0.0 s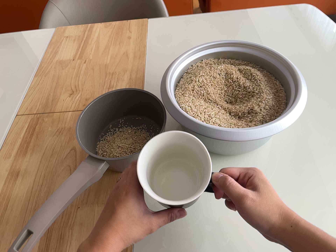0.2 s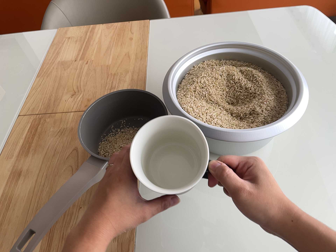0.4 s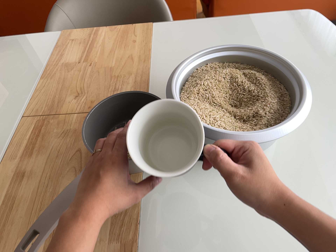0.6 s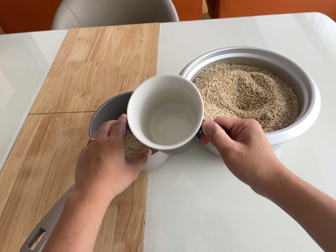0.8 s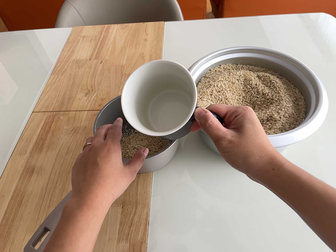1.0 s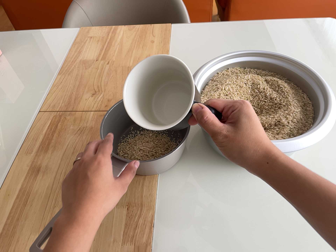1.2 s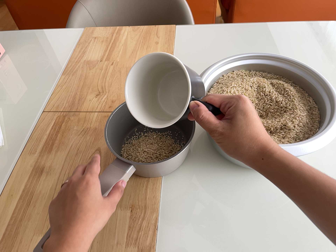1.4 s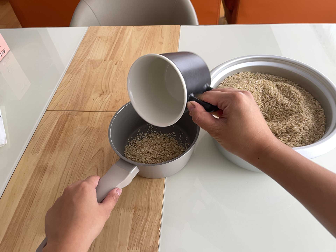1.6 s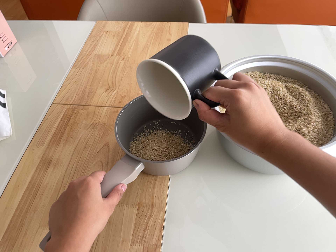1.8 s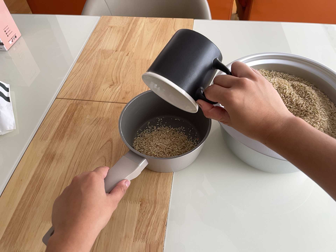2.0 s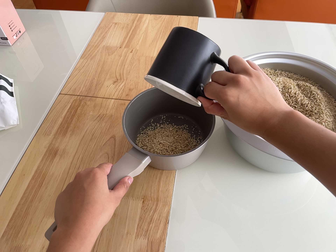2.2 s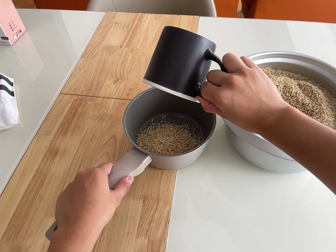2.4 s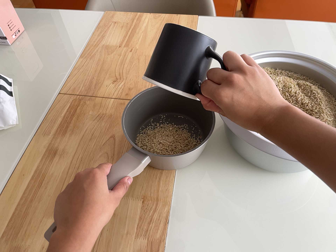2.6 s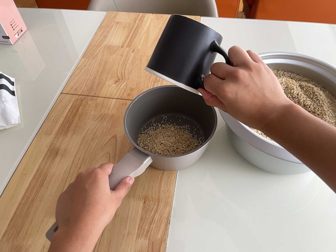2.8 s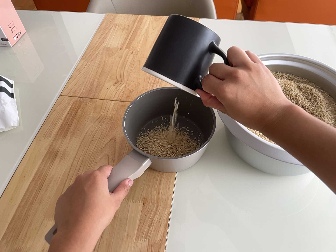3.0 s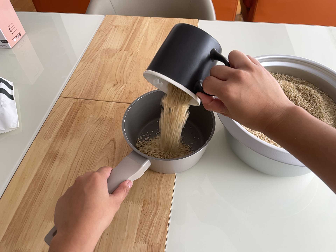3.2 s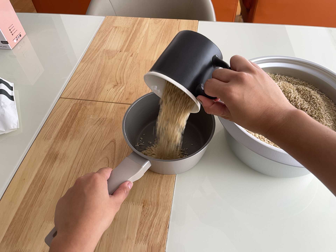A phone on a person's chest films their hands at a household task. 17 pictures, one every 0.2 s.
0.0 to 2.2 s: The camera travels to its left, about 6 cm, so close, fixed things drift to the right. It rolls about its line of sight by about 10 degrees, and the scene rotates clockwise.
2.2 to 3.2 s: The camera keeps its place and its aim.
The film runs backward here.
